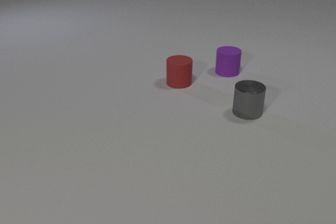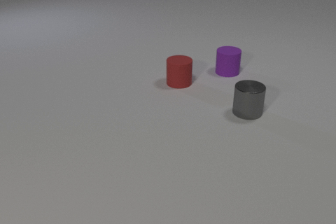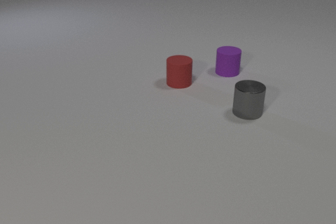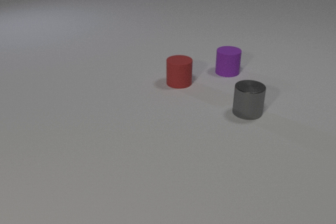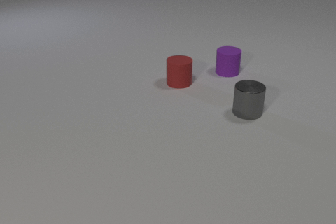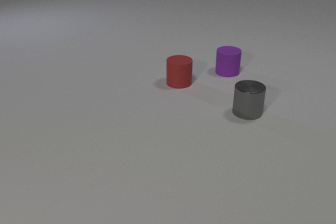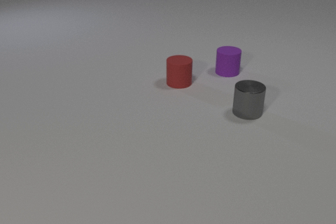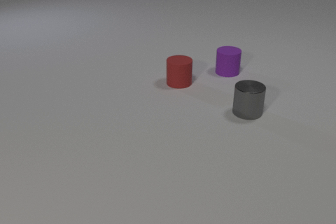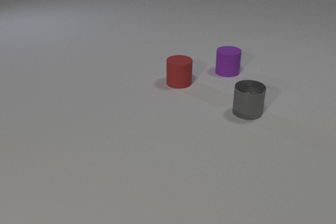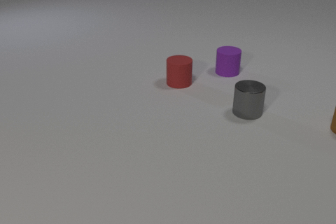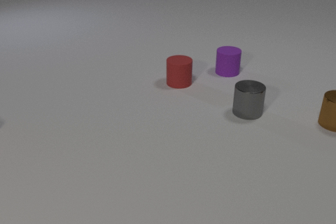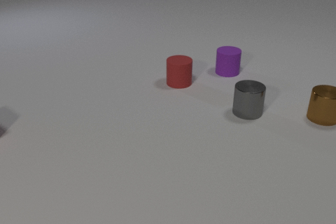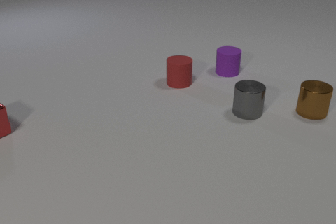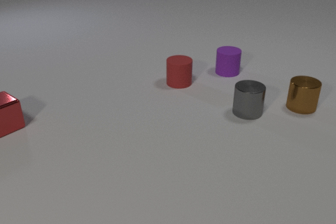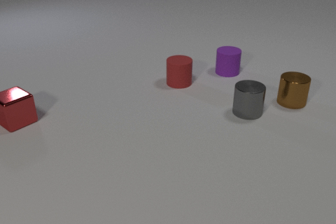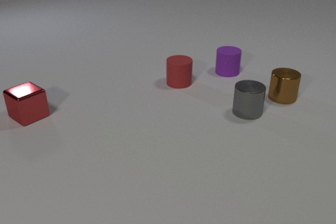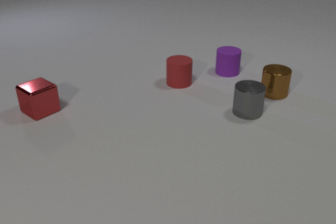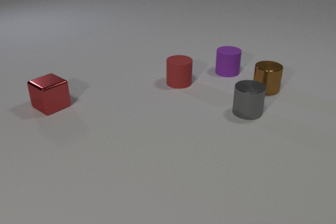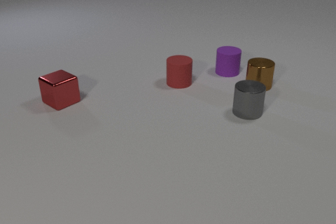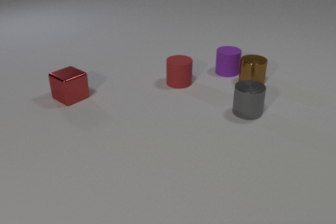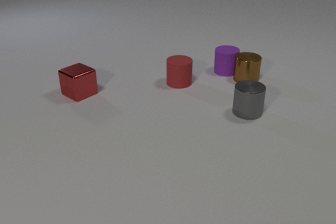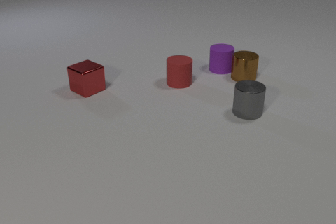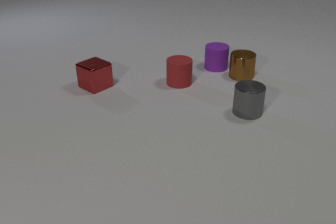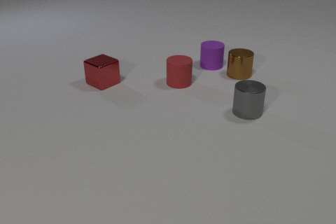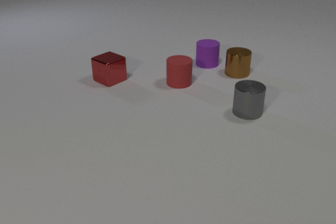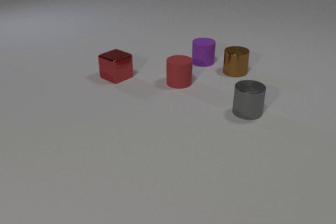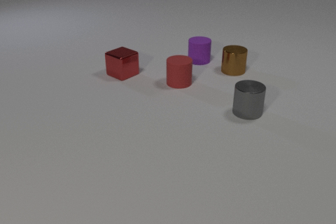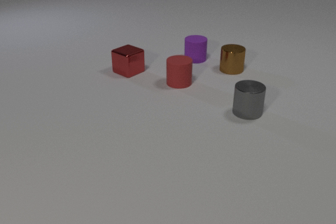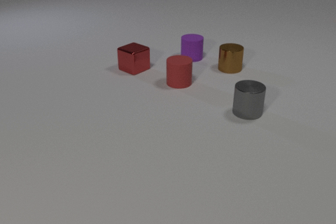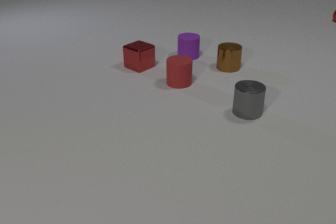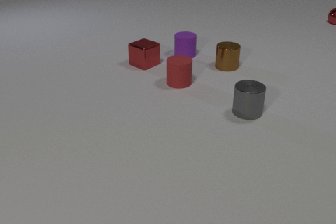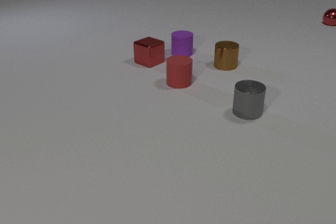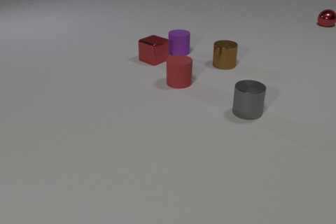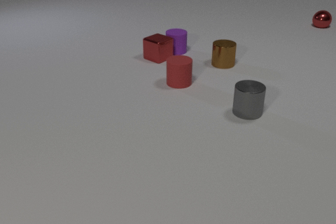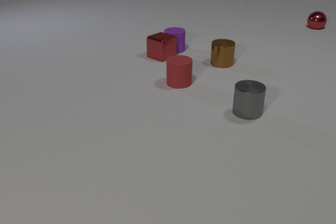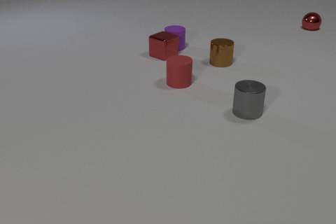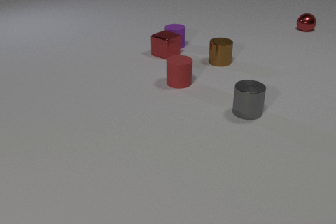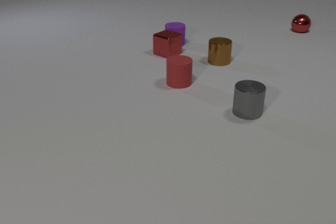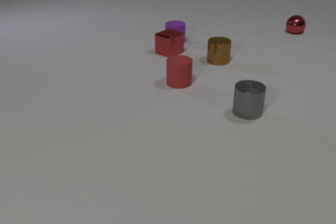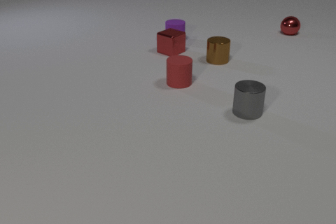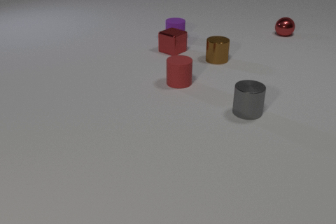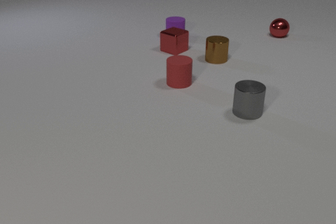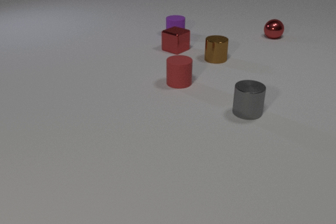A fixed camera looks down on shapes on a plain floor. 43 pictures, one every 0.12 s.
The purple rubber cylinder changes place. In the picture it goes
away from the camera.
0.00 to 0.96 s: Next to nothing moves.
0.96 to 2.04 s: The brown metal cylinder comes in at the right edge, slides to the left and away from the camera. The red metal cube comes in at the left edge, slides to the right and away from the camera.
2.04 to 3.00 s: The brown metal cylinder slides away from the camera and to the left. The purple rubber cylinder slides to the left and away from the camera. The red metal cube slides to the right and away from the camera. The brown metal cylinder and the purple rubber cylinder collide.
3.00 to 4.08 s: The brown metal cylinder slides away from the camera and to the left. The purple rubber cylinder slides away from the camera and to the left. The red metal sphere comes in at the right edge, rolls toward the camera and to the left. The red metal cube slides away from the camera and to the right. The purple rubber cylinder and the red metal cube collide.
4.08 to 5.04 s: The brown metal cylinder slides away from the camera and to the left. The purple rubber cylinder slides away from the camera. The red metal sphere rolls toward the camera and to the left. The red metal cube slides away from the camera and to the right.
What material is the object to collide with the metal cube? rubber.
How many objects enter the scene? 3.
What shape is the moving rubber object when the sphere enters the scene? cylinder.
